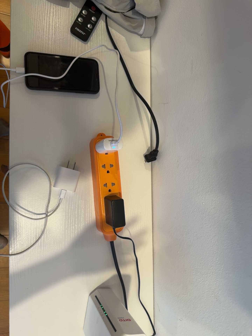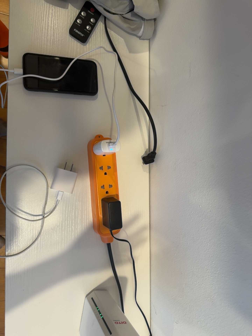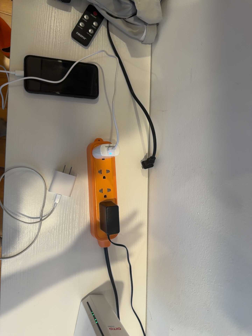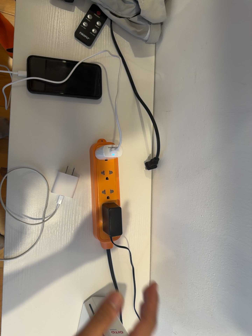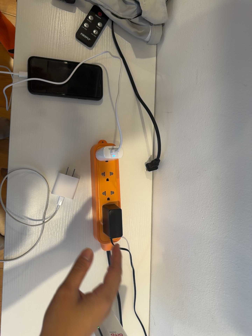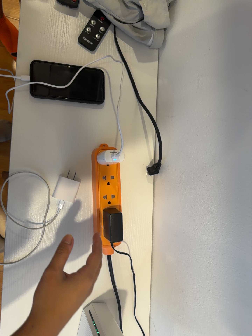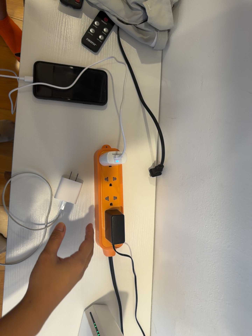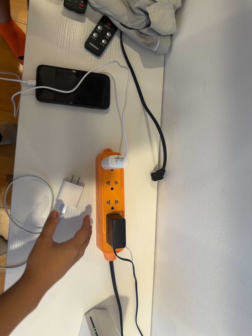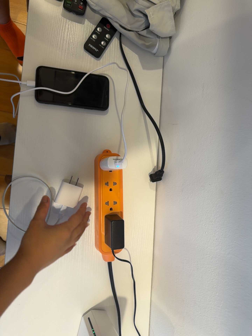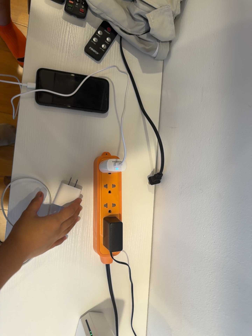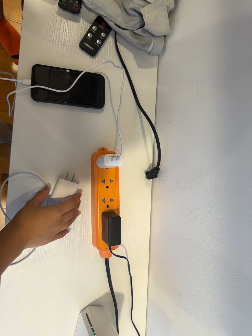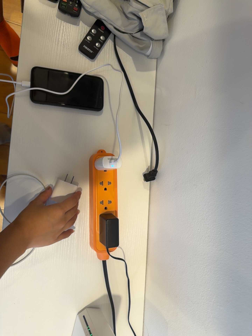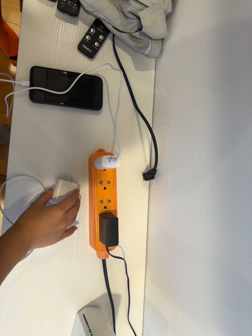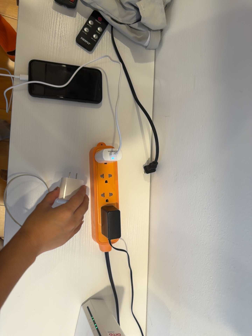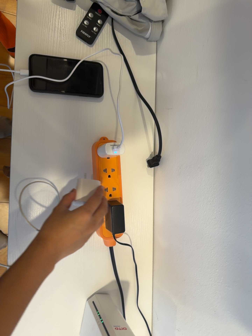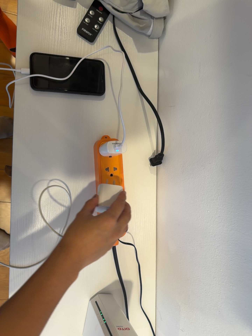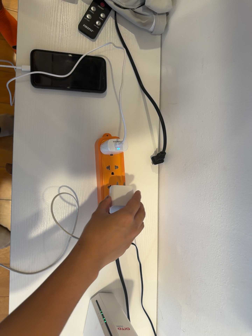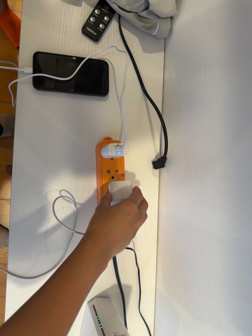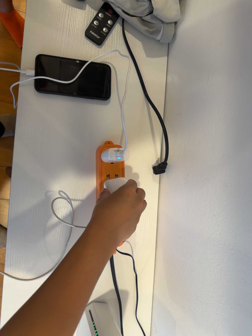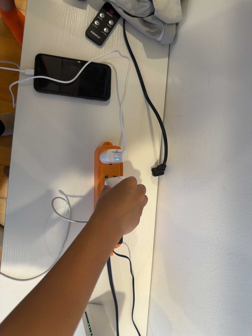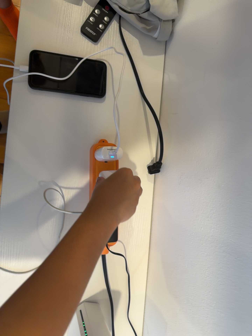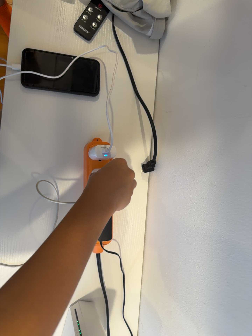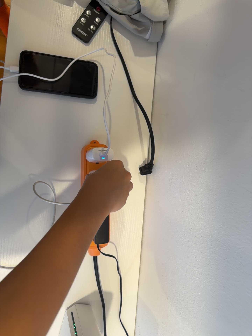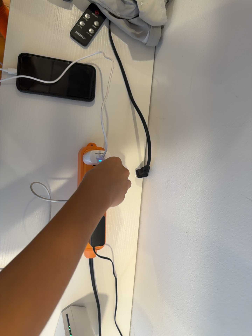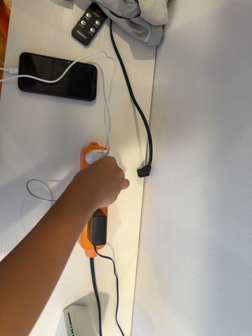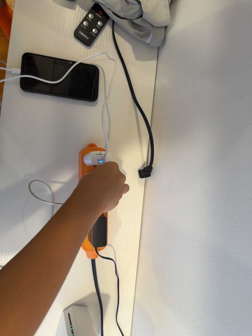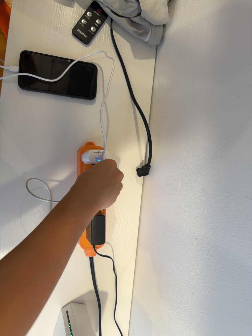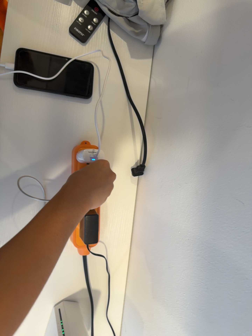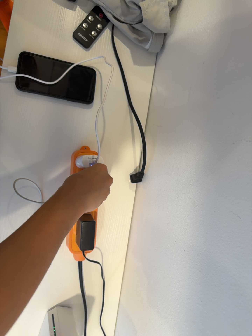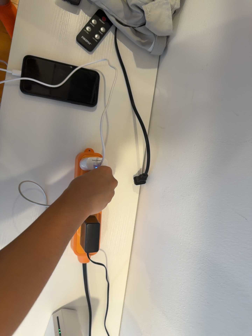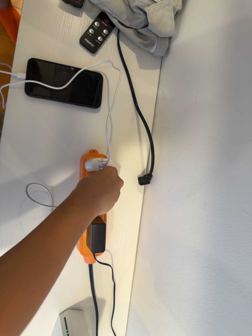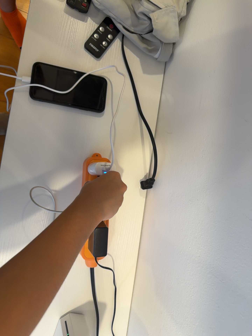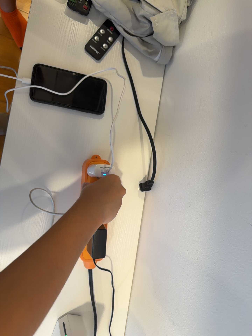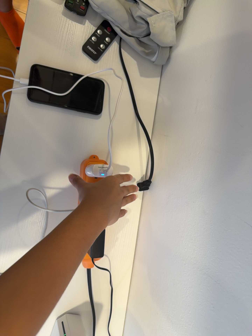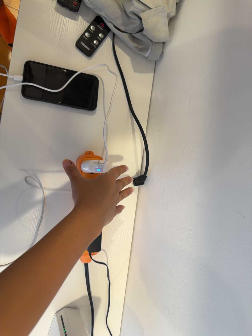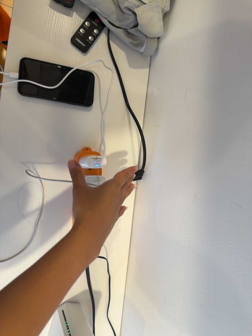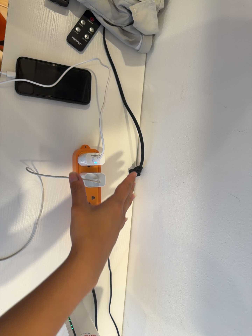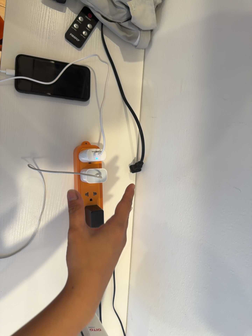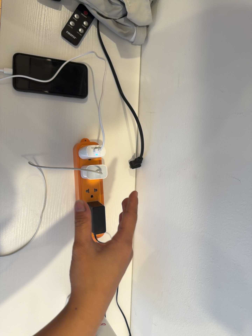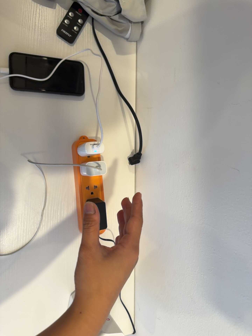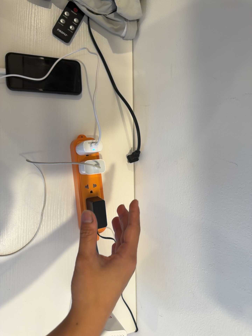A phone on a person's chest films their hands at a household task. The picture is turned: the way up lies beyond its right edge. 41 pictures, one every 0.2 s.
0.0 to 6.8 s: The camera rolls about its line of sight by about 10 degrees, and the scene rotates clockwise.
6.8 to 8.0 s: The camera rolls about its line of sight by about 10 degrees, and the scene rotates counterclockwise.
The film runs forward here.
